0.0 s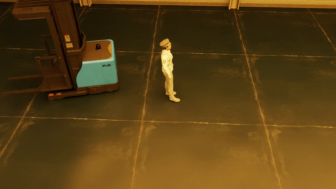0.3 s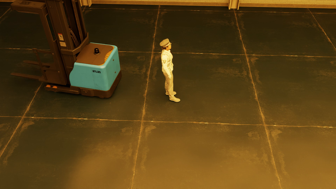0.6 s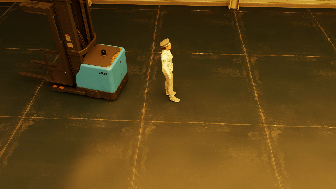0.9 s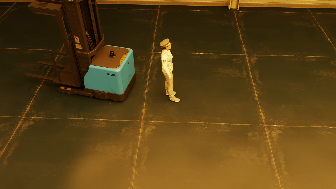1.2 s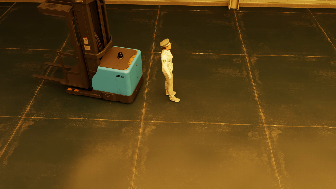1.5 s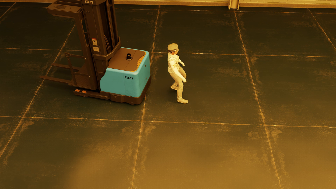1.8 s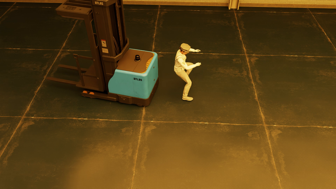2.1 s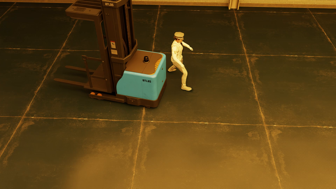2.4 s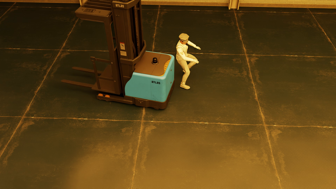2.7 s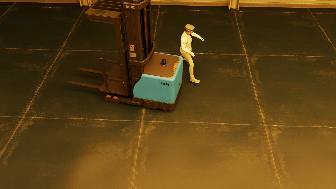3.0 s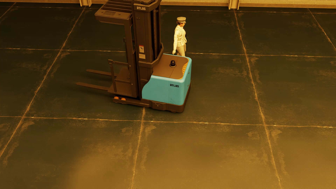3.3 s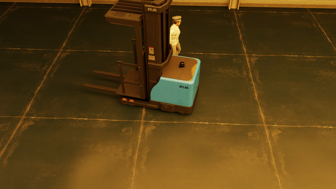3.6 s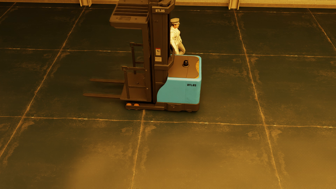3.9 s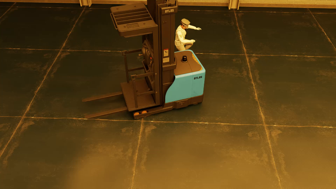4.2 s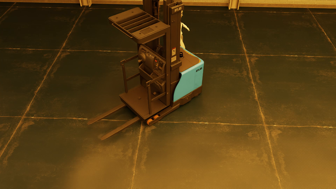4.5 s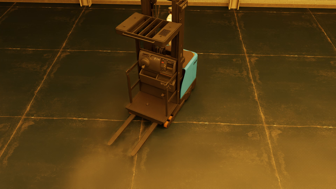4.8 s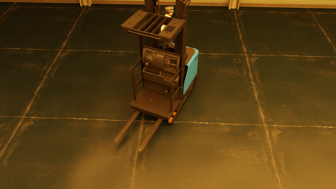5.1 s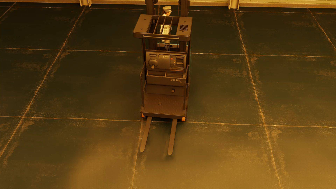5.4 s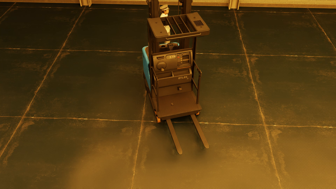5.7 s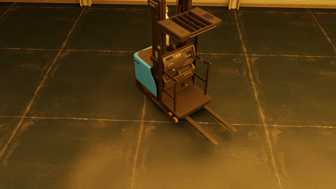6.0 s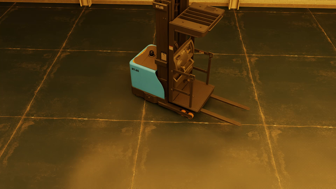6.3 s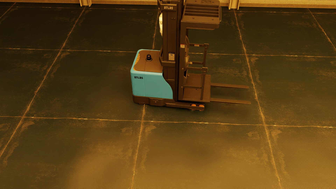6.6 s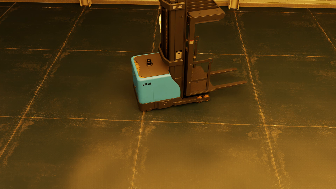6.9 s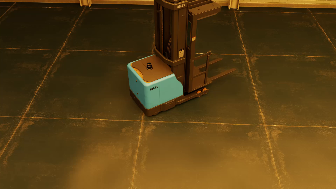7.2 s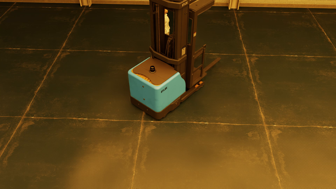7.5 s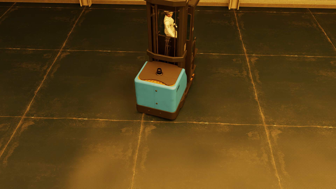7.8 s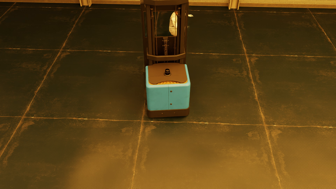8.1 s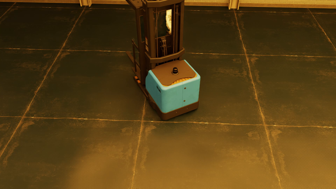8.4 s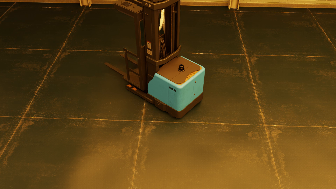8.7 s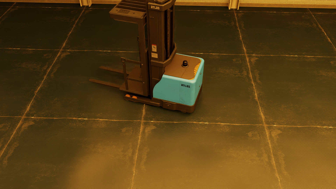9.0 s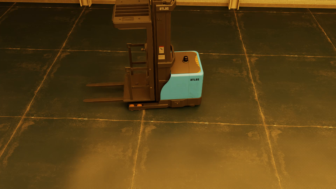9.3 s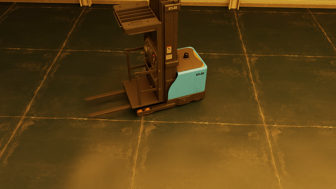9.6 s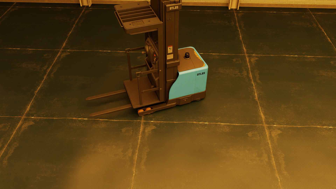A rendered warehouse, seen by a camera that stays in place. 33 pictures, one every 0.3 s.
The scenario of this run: Near miss between a forklift and a person.
